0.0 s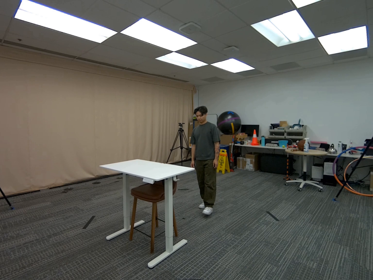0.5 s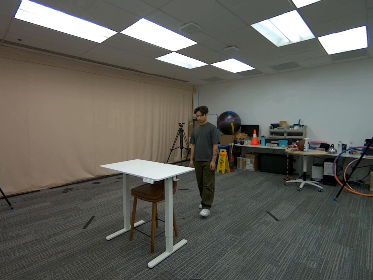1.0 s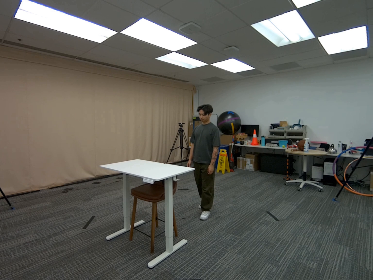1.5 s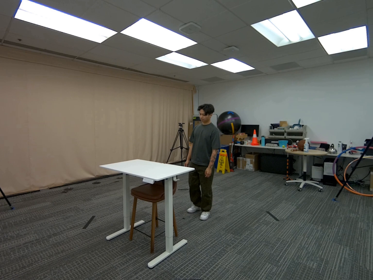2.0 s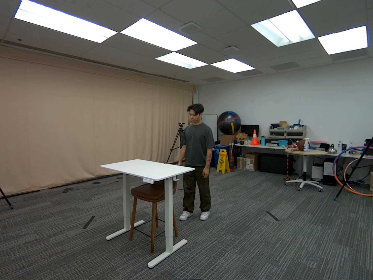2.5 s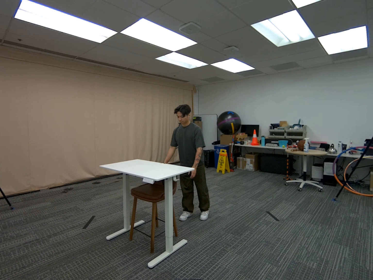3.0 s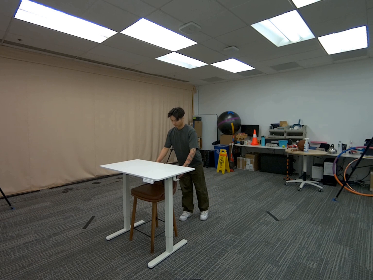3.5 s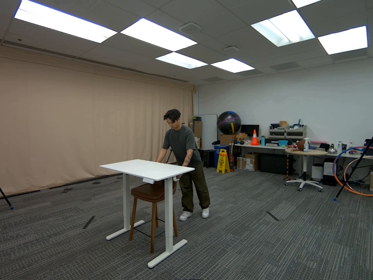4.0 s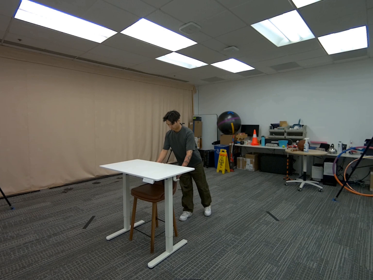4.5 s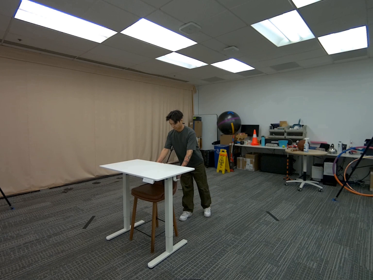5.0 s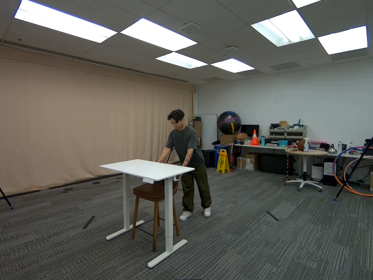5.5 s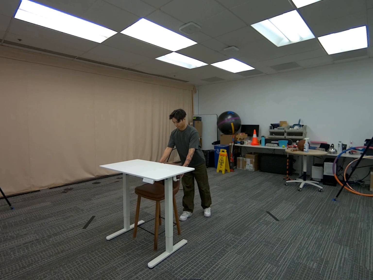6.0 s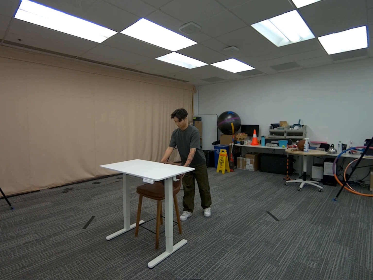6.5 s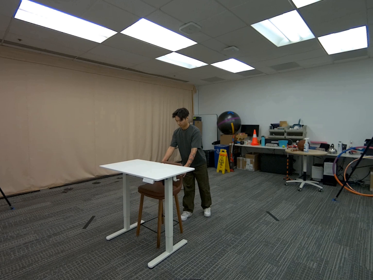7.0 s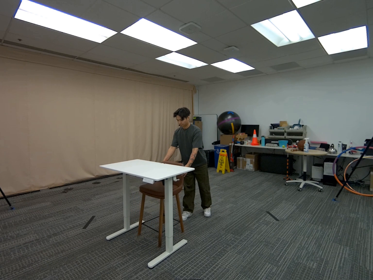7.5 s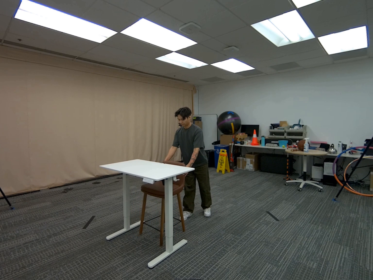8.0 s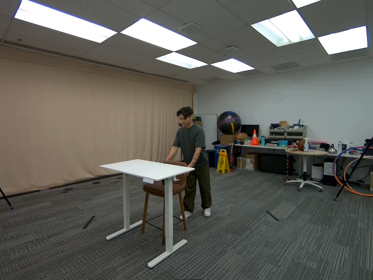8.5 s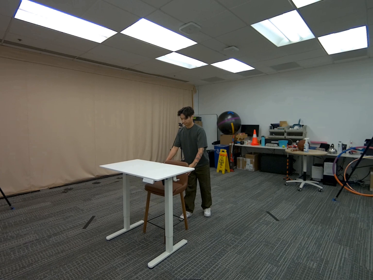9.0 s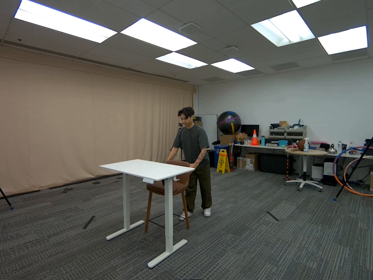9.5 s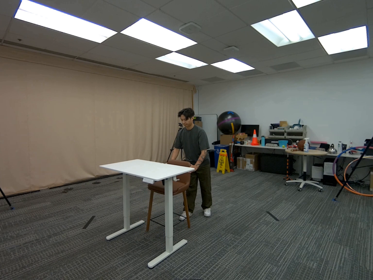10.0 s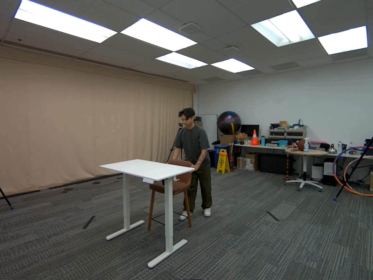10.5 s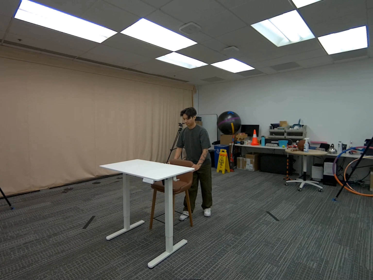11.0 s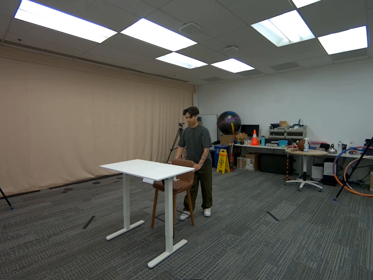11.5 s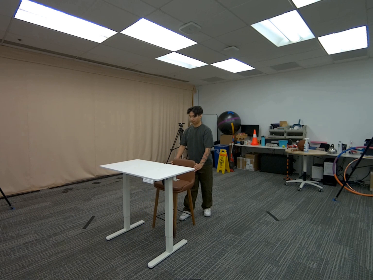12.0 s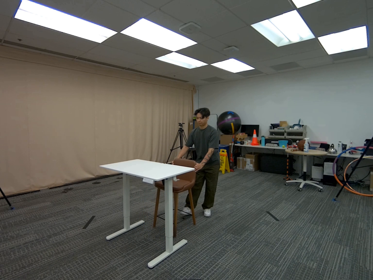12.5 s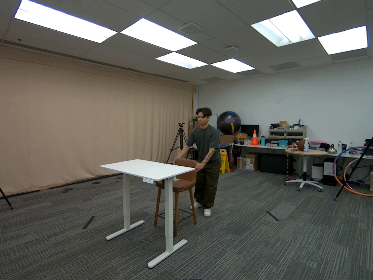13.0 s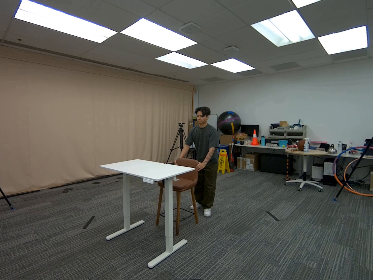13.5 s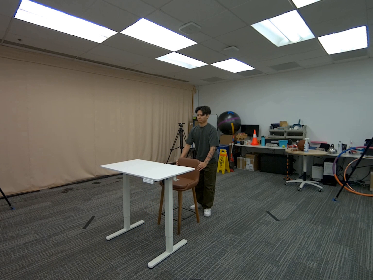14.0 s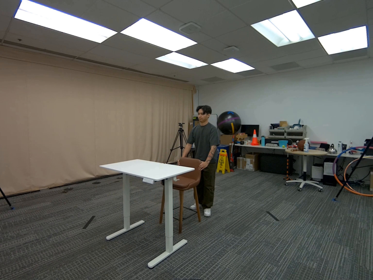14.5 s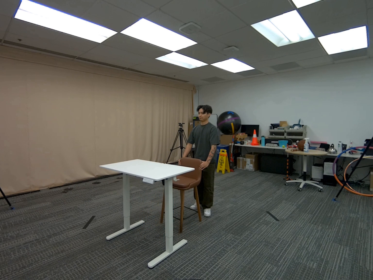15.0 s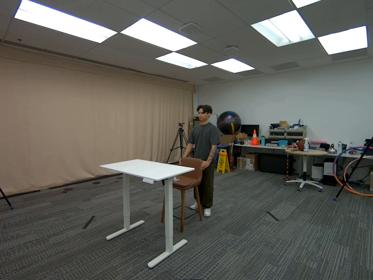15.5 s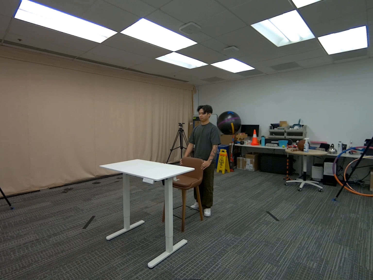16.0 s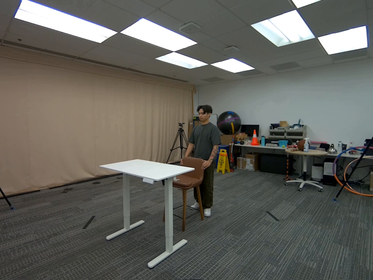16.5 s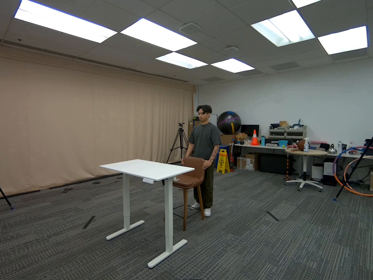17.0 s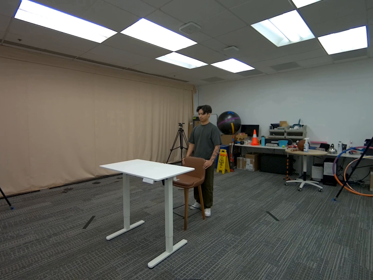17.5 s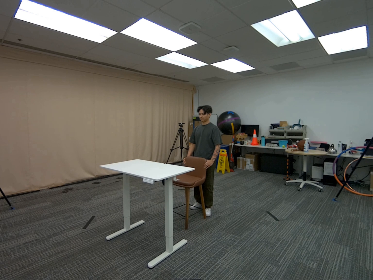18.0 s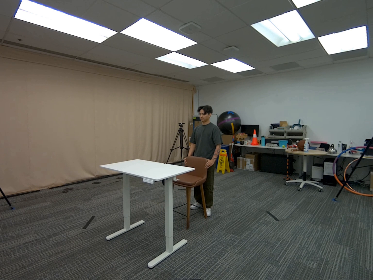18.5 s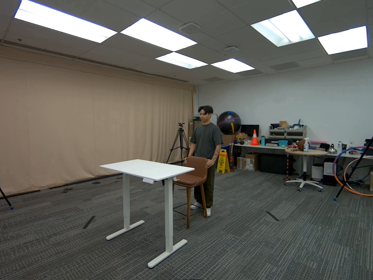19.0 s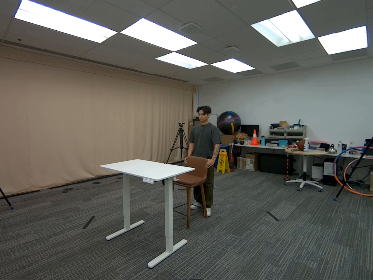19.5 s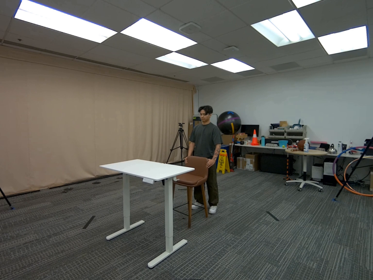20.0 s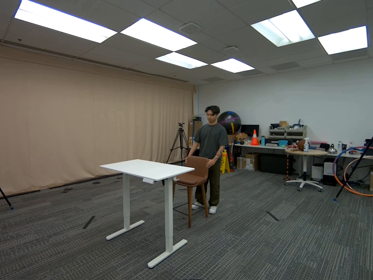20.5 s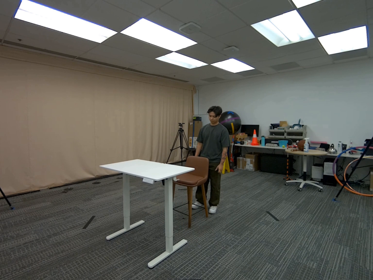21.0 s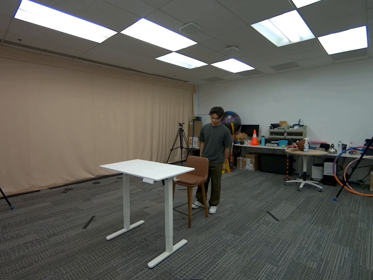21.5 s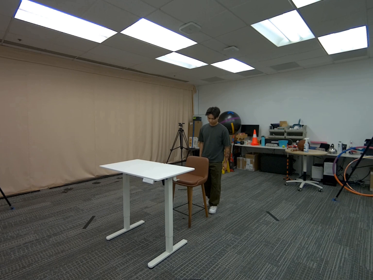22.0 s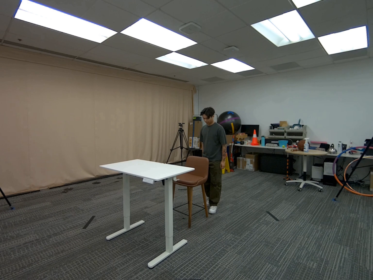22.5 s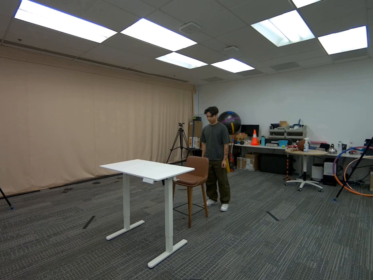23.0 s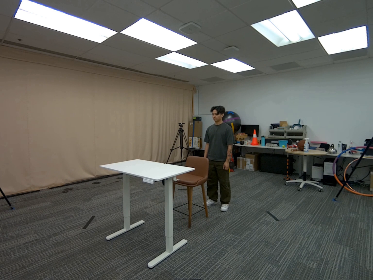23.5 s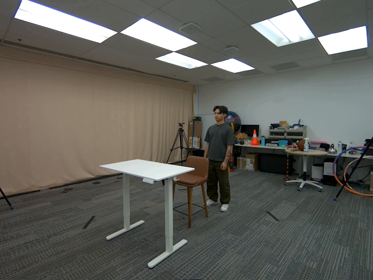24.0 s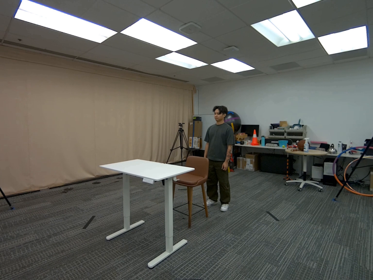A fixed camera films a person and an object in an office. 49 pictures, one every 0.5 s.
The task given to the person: Walk over to the tall bar stool and pull the tall bar stool away from the desk.
